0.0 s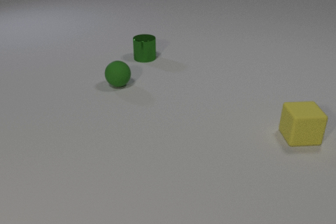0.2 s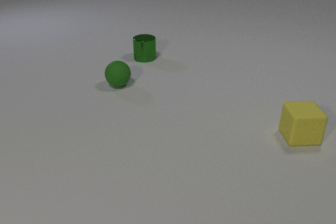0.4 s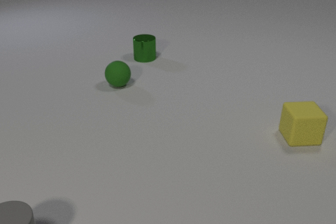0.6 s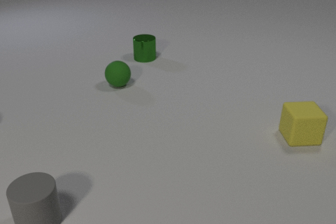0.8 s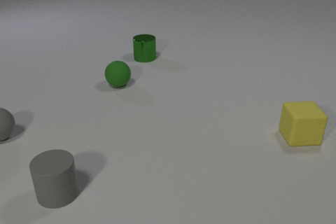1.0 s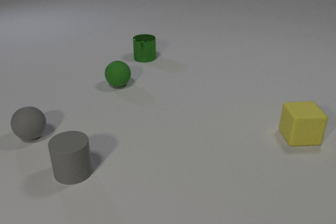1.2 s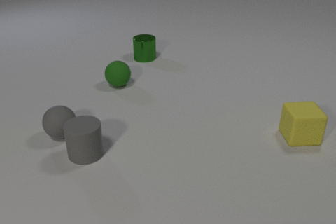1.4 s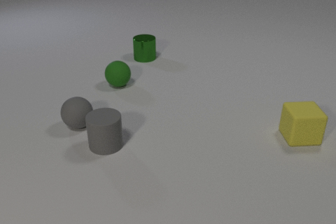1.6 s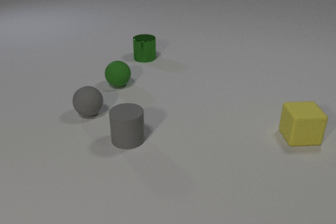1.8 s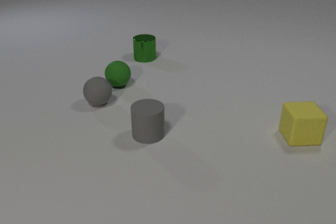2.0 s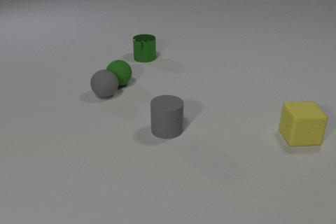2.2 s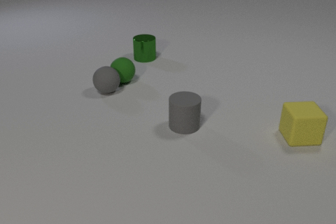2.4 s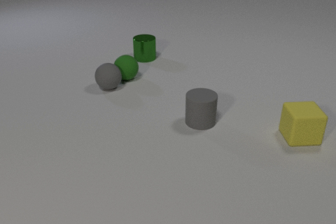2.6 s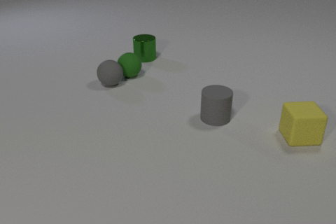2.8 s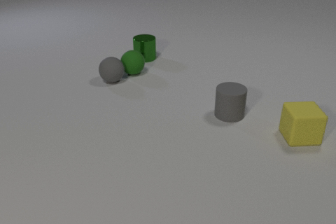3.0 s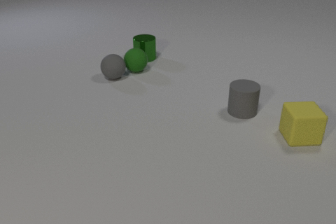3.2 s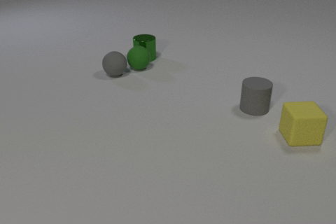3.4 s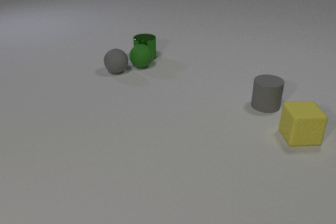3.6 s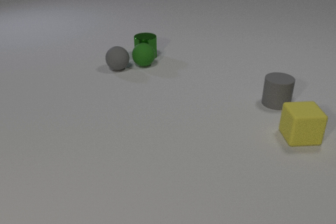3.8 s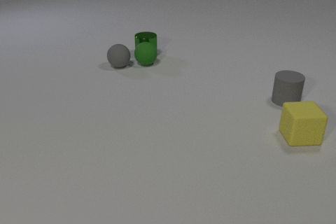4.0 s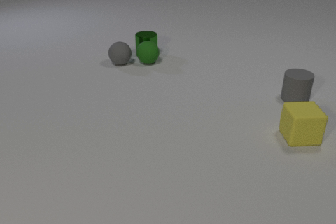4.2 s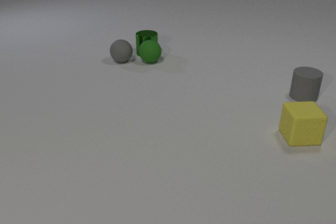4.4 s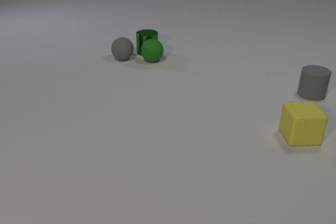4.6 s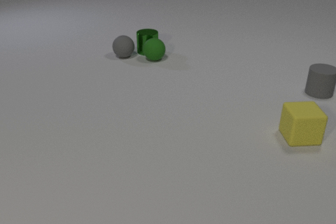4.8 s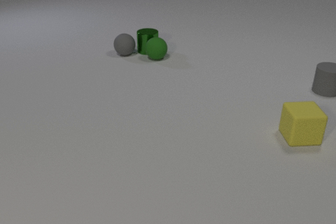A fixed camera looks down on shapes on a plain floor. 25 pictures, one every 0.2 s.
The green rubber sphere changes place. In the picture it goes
away from the camera.
0.0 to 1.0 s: The gray rubber cylinder comes in at the bottom edge, slides away from the camera and to the right. The gray rubber sphere comes in at the left edge, rolls to the right.
1.0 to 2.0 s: The gray rubber cylinder slides to the right and away from the camera. The gray rubber sphere rolls to the right and away from the camera. The gray rubber cylinder and the gray rubber sphere collide. The gray rubber sphere and the green rubber sphere collide.
2.0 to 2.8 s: The gray rubber cylinder slides to the right and away from the camera. The gray rubber sphere rolls away from the camera. The green rubber sphere rolls away from the camera and to the right.
2.8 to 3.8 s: The gray rubber cylinder slides to the right and away from the camera. The gray rubber sphere rolls away from the camera. The green rubber sphere rolls away from the camera and to the right. The green metal cylinder slides away from the camera. The green rubber sphere and the green metal cylinder collide.
3.8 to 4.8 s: The gray rubber cylinder slides to the right and away from the camera. The gray rubber sphere rolls away from the camera. The green rubber sphere rolls away from the camera and to the right. The green metal cylinder slides away from the camera.
What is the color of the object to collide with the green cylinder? green.
What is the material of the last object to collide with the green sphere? metal.
How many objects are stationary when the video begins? 3.
